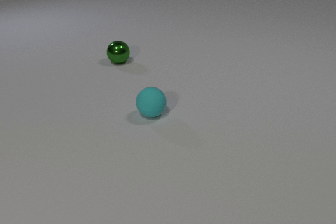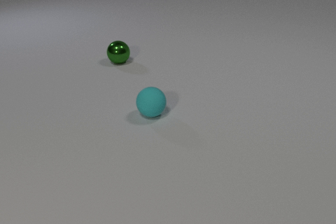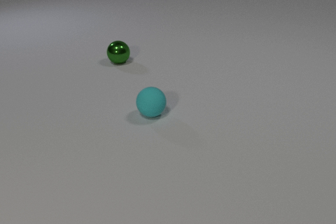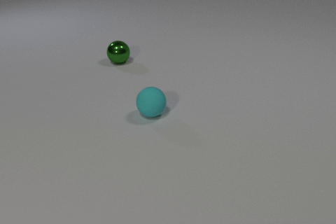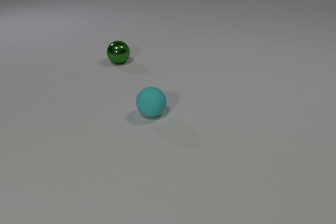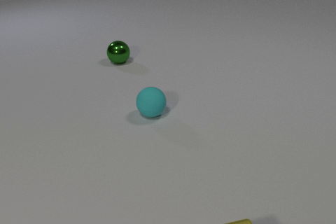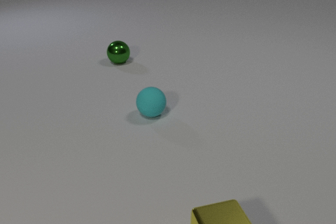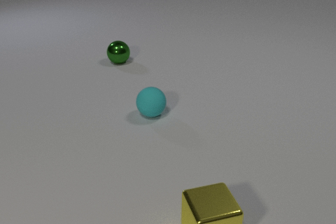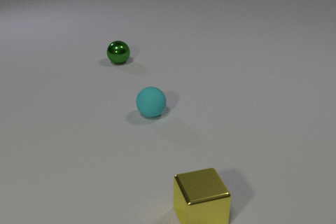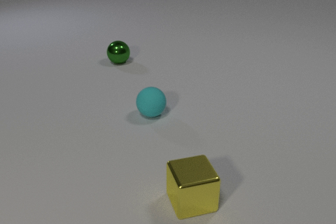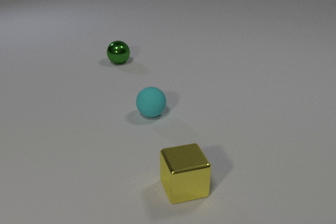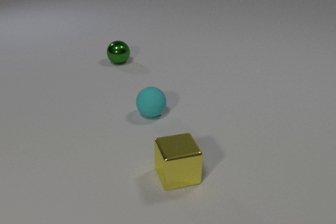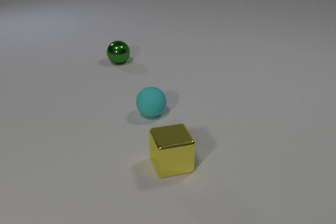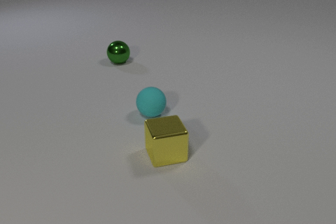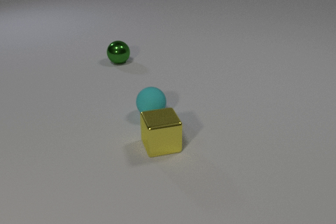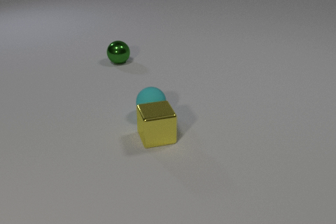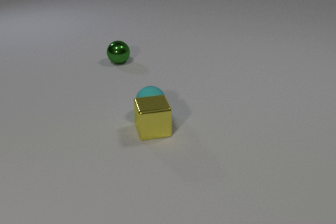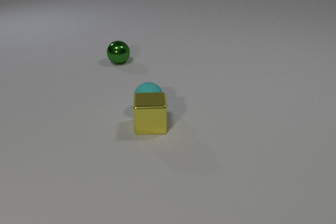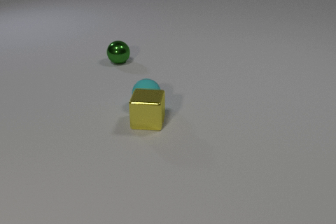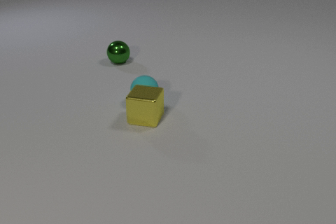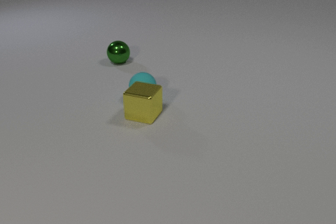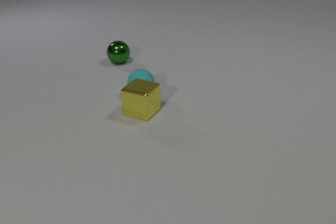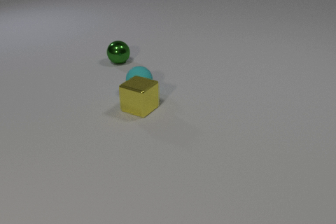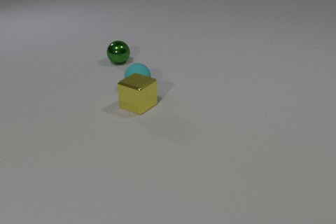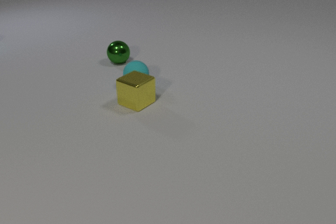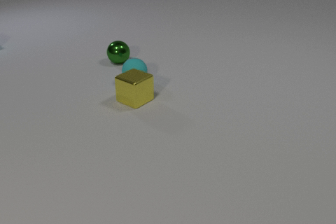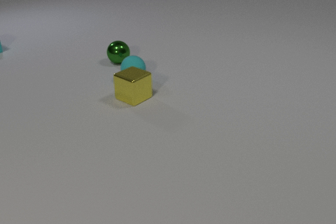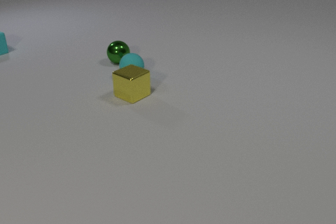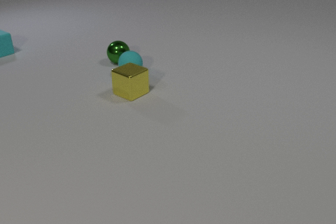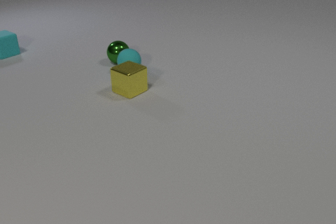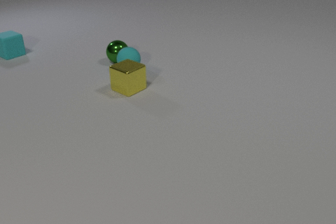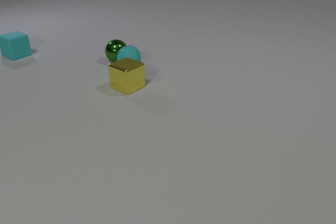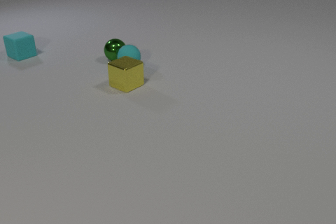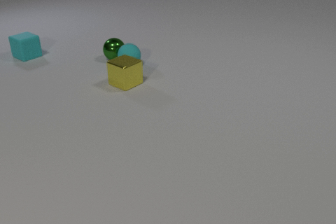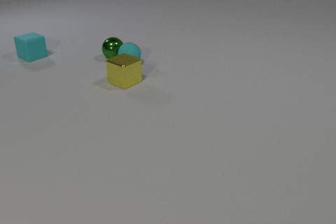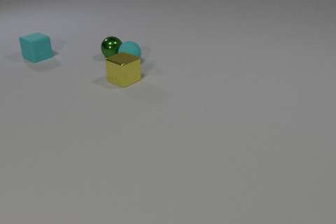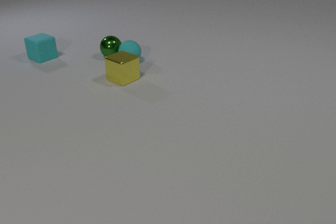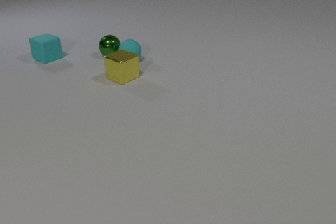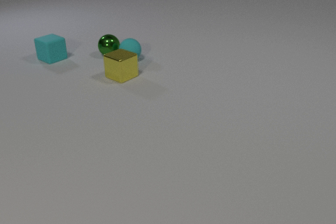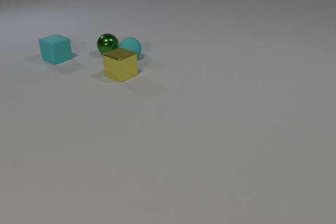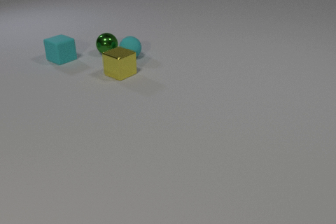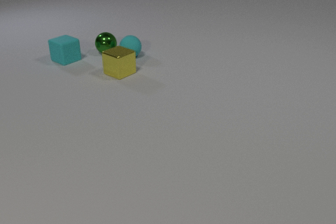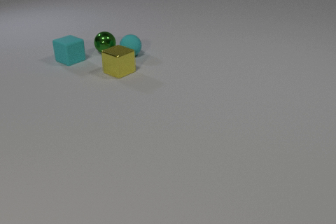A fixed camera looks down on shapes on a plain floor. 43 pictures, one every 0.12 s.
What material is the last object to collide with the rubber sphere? metal.
What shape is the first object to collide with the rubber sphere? cube.
What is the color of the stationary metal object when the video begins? green.
0.00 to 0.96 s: The yellow metal cube comes in at the bottom edge, slides away from the camera and to the left.
0.96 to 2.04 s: The yellow metal cube slides away from the camera. The cyan rubber sphere rolls away from the camera. The yellow metal cube and the cyan rubber sphere collide.
2.04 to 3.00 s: The yellow metal cube slides away from the camera, spins so that its near face slides to the left, clockwise seen from above. The cyan rubber sphere rolls away from the camera.
3.00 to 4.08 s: The yellow metal cube slides away from the camera. The cyan rubber sphere rolls away from the camera. The cyan rubber cube comes in at the left edge, slides to the right and toward the camera. The green metal sphere rolls away from the camera and to the left. The cyan rubber sphere and the green metal sphere collide.
4.08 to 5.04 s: The yellow metal cube slides away from the camera. The cyan rubber sphere rolls away from the camera. The cyan rubber cube slides to the right and toward the camera. The green metal sphere rolls away from the camera and to the left.
